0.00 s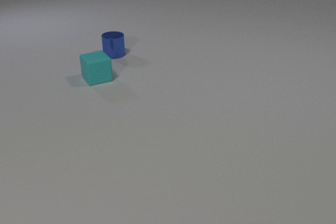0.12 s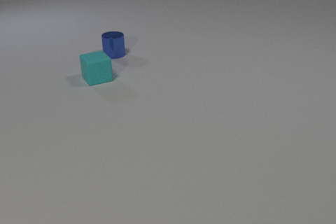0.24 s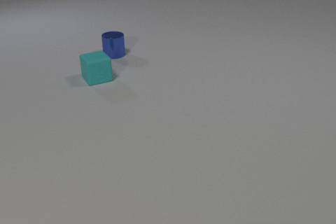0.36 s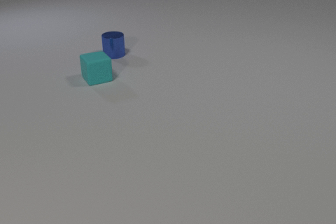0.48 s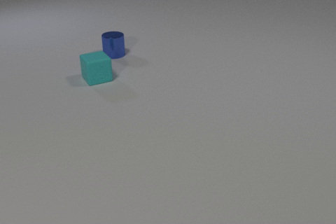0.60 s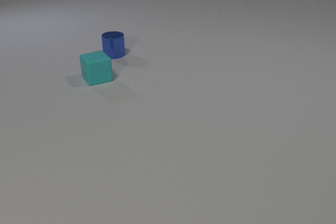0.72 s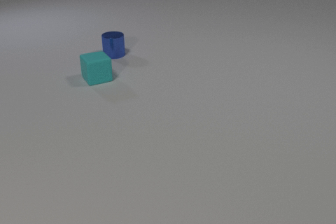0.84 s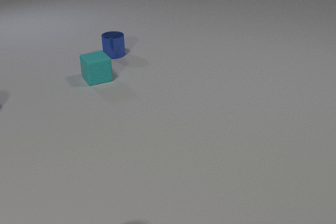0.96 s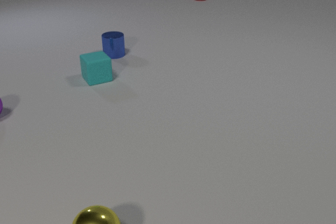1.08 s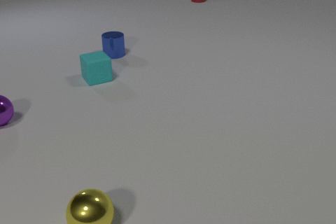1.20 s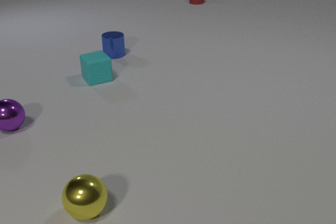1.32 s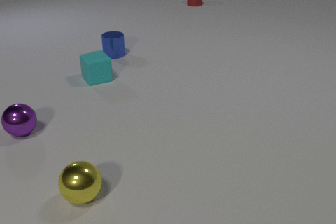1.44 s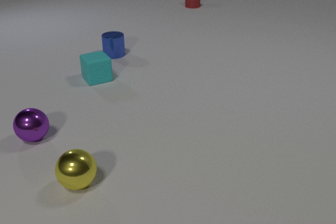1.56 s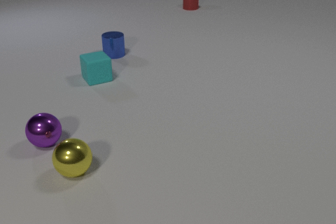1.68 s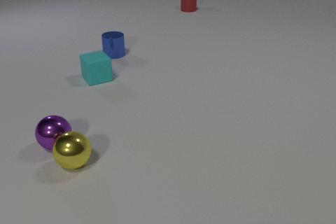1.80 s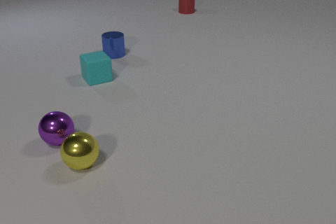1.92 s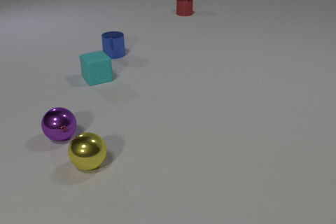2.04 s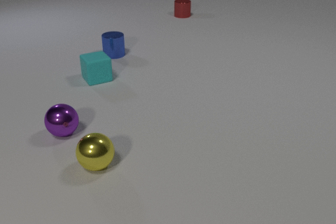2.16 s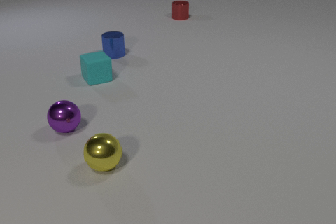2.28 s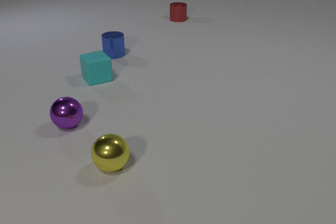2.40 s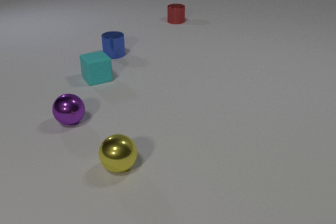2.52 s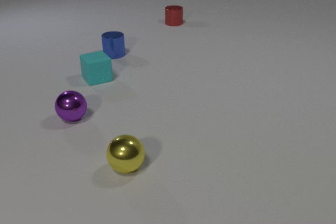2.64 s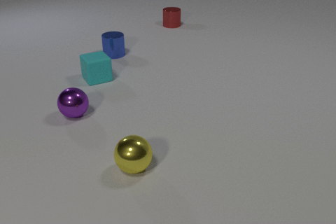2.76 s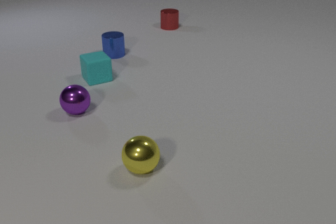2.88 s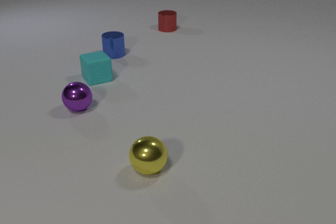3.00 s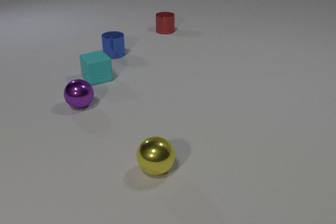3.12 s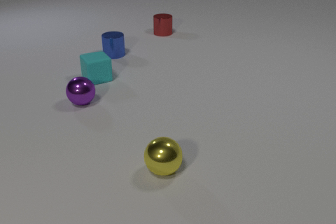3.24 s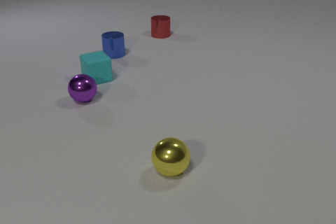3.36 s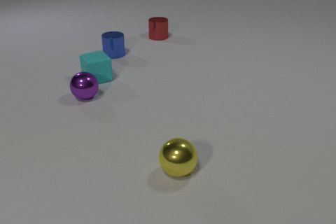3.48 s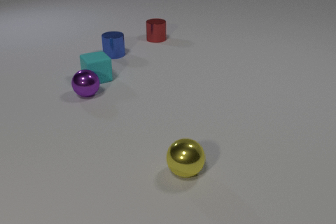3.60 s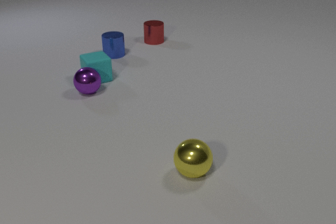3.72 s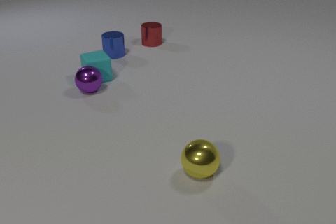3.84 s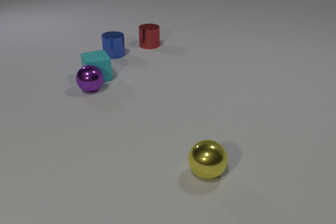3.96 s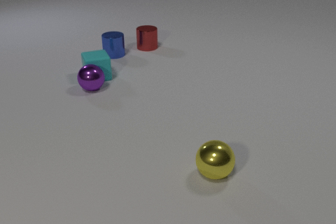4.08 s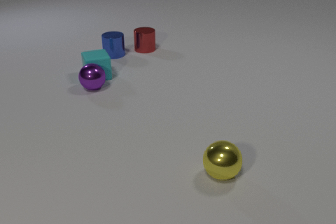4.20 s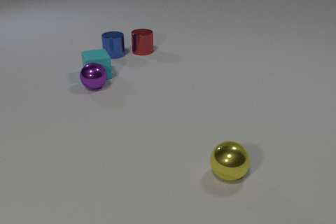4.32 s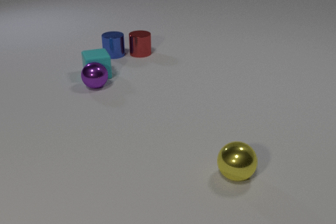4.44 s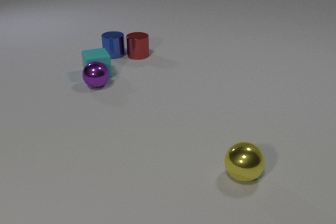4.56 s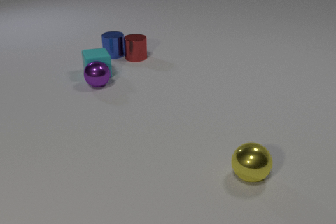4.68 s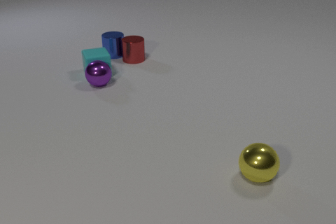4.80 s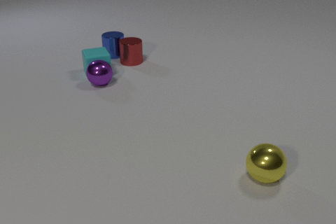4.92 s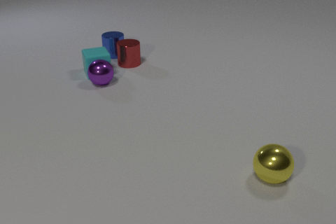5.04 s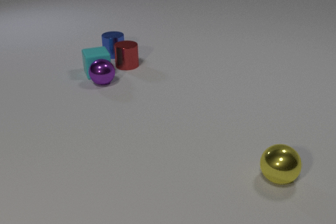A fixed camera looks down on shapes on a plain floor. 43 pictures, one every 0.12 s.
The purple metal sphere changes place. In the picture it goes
to the right.
The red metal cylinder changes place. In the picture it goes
toward the camera.
0.00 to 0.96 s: The yellow metal sphere comes in at the bottom edge, rolls away from the camera. The red metal cylinder comes in at the top edge, slides toward the camera.
0.96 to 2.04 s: The yellow metal sphere rolls away from the camera. The purple metal sphere rolls to the right and toward the camera. The red metal cylinder slides toward the camera. The yellow metal sphere and the purple metal sphere collide.
2.04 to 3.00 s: The yellow metal sphere rolls to the right. The purple metal sphere rolls away from the camera. The red metal cylinder slides toward the camera.
3.00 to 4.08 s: The yellow metal sphere rolls to the right. The purple metal sphere rolls away from the camera. The cyan rubber cube slides away from the camera. The red metal cylinder slides toward the camera. The purple metal sphere and the cyan rubber cube collide.
4.08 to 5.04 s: The yellow metal sphere rolls to the right. The purple metal sphere rolls away from the camera and to the right. The cyan rubber cube slides away from the camera. The red metal cylinder slides toward the camera and to the left.
How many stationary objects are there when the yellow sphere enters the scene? 2.
Are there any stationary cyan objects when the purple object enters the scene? yes.
What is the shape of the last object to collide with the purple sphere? cube.
